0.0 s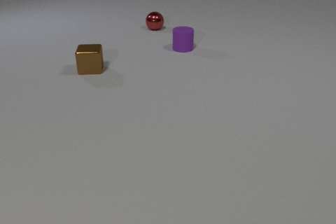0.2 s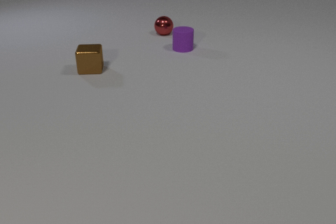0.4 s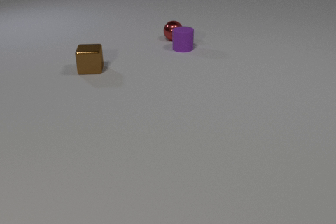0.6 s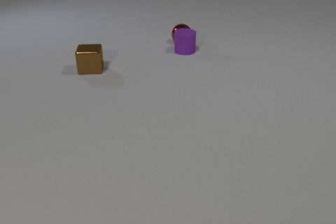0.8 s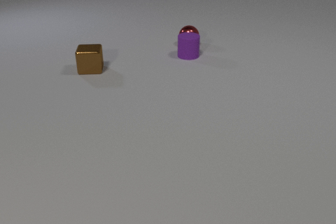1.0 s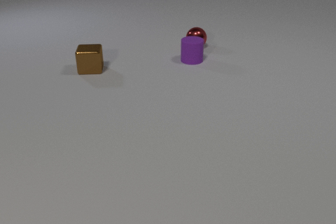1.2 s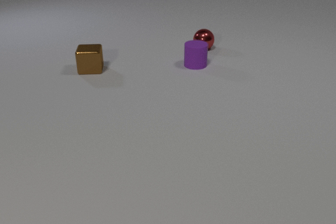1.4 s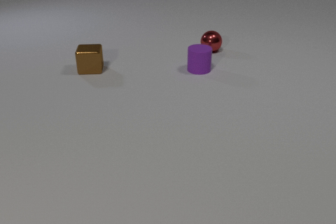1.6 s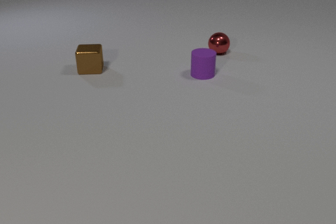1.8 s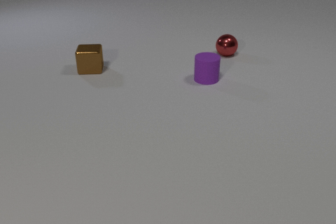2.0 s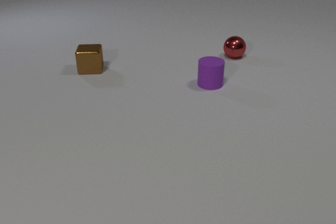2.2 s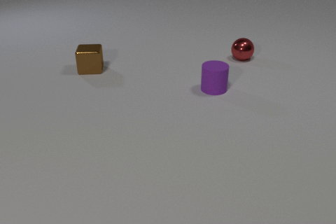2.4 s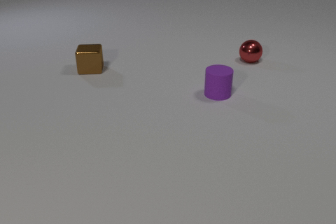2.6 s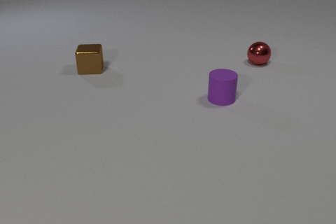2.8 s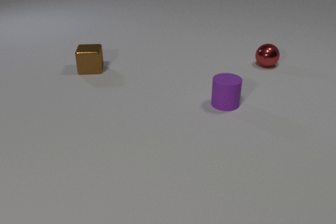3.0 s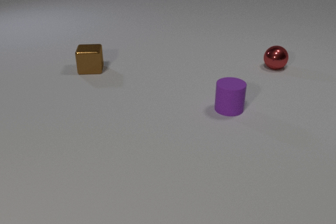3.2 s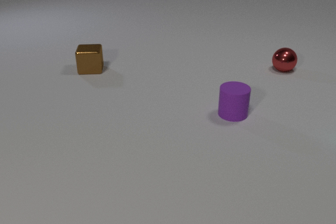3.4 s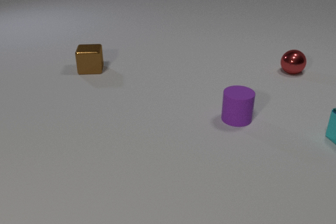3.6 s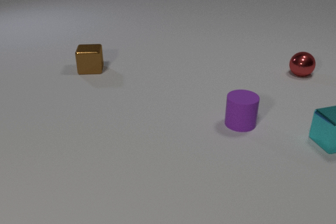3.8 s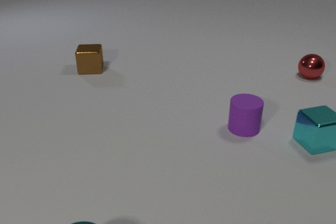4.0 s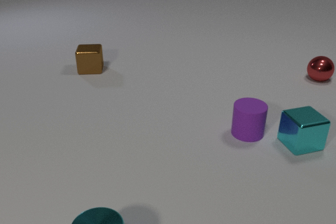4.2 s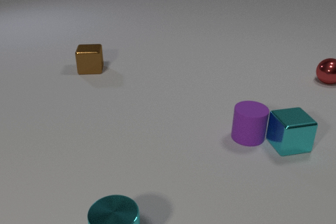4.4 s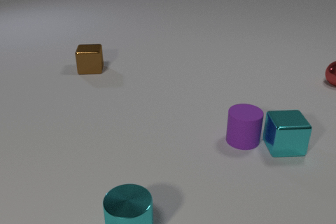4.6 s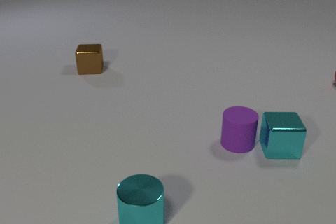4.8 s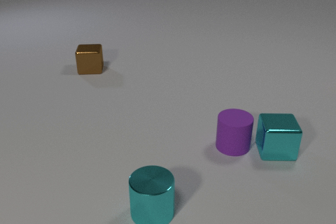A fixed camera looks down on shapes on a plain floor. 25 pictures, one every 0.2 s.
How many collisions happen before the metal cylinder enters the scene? 1.
Are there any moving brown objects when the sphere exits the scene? no.
What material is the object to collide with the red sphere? rubber.
0.0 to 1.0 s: The red metal sphere rolls toward the camera and to the right. The purple rubber cylinder slides toward the camera. The red metal sphere and the purple rubber cylinder collide.
1.0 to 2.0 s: The red metal sphere rolls to the right and toward the camera. The purple rubber cylinder slides toward the camera.
2.0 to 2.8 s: The red metal sphere rolls to the right and toward the camera. The purple rubber cylinder slides toward the camera.
2.8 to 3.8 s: The red metal sphere rolls to the right. The purple rubber cylinder slides toward the camera and to the right. The cyan metal cube comes in at the right edge, slides to the left and toward the camera.
3.8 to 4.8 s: The red metal sphere rolls to the right, leaves at the right edge. The purple rubber cylinder slides toward the camera. The cyan metal cube slides to the left and toward the camera. The cyan metal cylinder slides away from the camera and to the right. The purple rubber cylinder and the cyan metal cube collide.
